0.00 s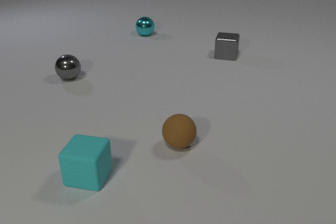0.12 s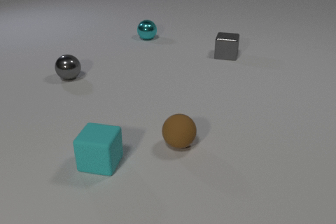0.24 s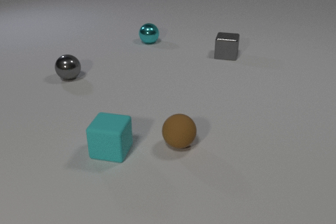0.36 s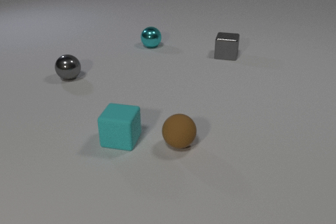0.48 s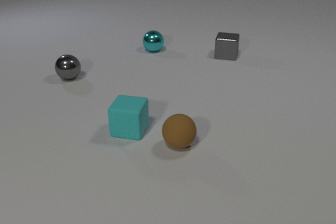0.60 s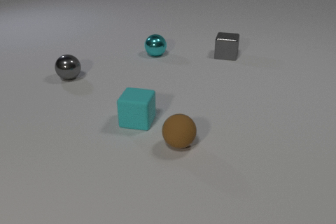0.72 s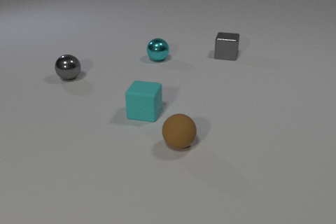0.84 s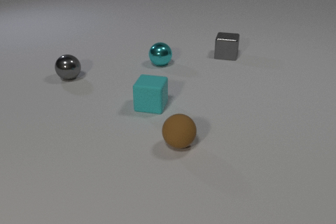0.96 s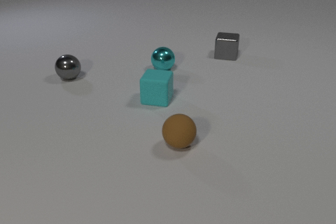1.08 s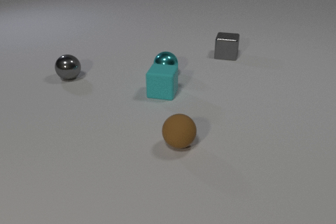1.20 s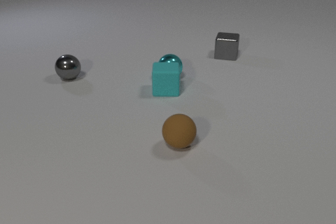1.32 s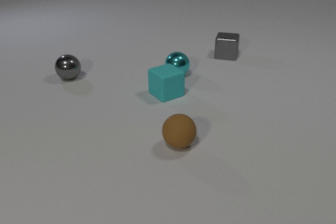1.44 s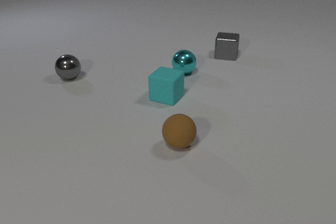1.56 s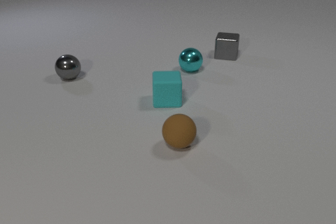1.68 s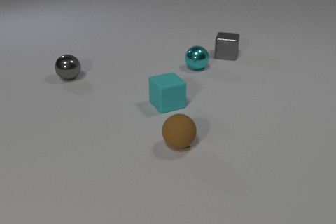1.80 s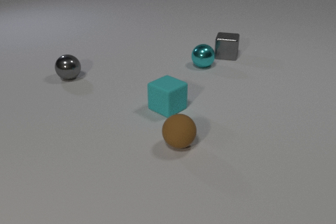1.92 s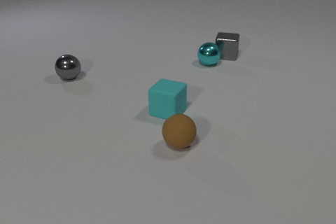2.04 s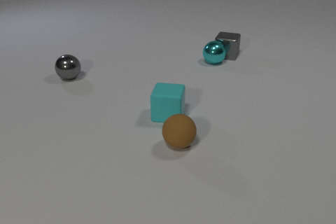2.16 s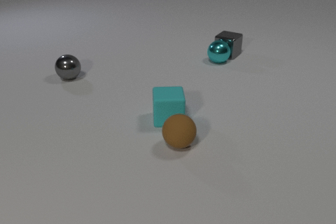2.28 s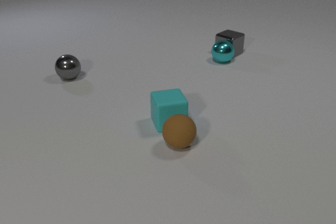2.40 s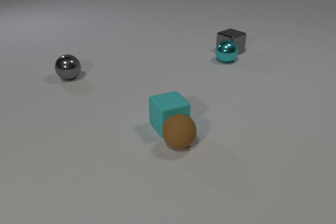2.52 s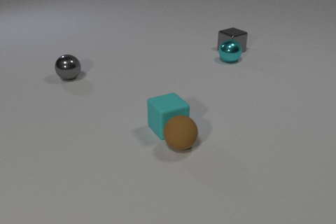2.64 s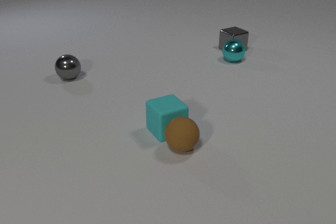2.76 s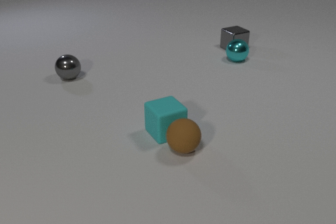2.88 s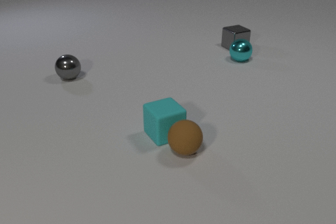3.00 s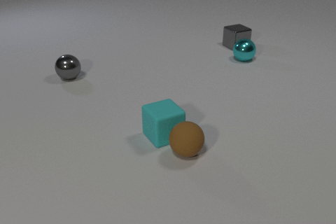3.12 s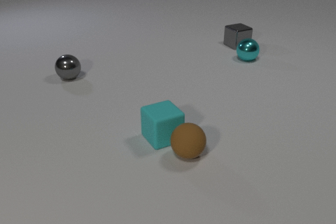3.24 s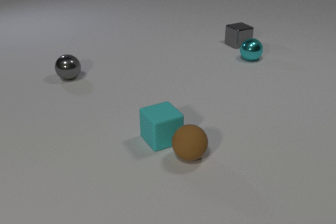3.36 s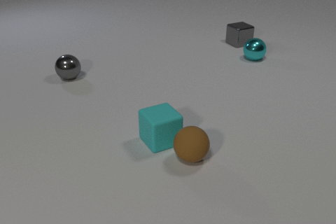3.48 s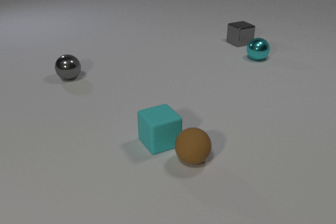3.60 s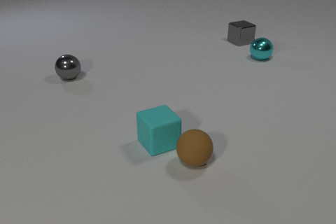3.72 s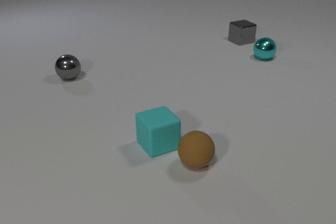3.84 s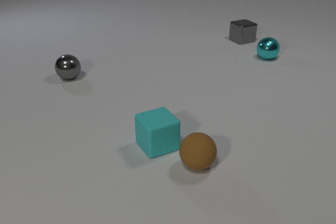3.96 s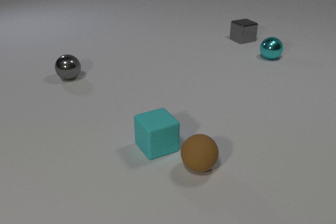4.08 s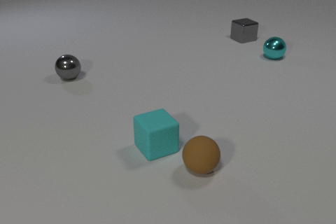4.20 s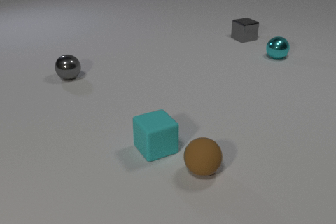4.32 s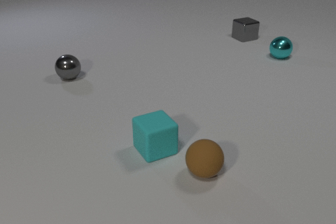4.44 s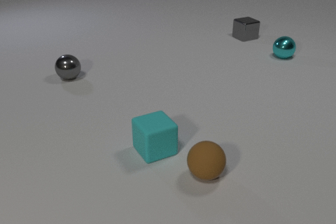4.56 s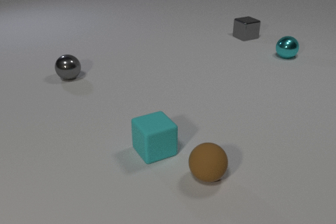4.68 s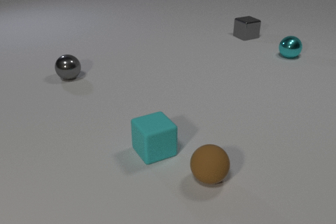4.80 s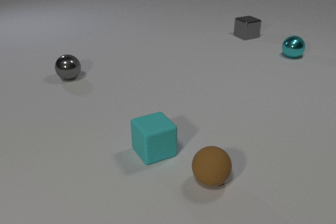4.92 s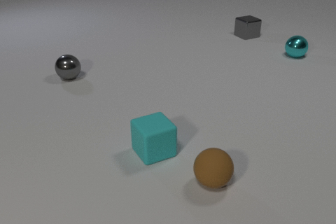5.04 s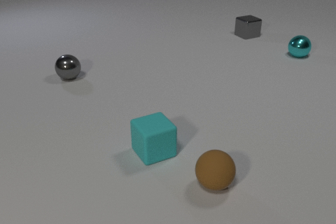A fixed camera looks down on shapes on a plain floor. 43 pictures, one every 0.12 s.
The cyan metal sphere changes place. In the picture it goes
to the right.
The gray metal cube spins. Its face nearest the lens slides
to the left.
0.00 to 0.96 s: The cyan metal sphere rolls toward the camera. The cyan rubber cube slides away from the camera and to the right.
0.96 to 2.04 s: The cyan metal sphere rolls to the right and away from the camera. The cyan rubber cube slides toward the camera, spins counterclockwise seen from above by about 180 degrees, its near face sliding to the right. The cyan metal sphere and the cyan rubber cube collide. The cyan metal sphere and the gray metal cube collide.
2.04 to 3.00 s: The cyan metal sphere rolls to the right and away from the camera. The cyan rubber cube slides toward the camera, spins counterclockwise seen from above by about 45 degrees, its near face sliding to the right. The gray metal cube slides away from the camera, spins clockwise seen from above by about 45 degrees, its near face sliding to the left. The brown rubber sphere rolls toward the camera and to the right. The cyan rubber cube and the brown rubber sphere collide.
3.00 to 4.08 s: The cyan metal sphere rolls to the right and away from the camera. The cyan rubber cube slides toward the camera. The gray metal cube slides away from the camera. The brown rubber sphere rolls toward the camera and to the right.
4.08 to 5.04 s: The cyan metal sphere rolls to the right and away from the camera. The cyan rubber cube moves, and ends about where it began. The gray metal cube slides away from the camera. The brown rubber sphere rolls toward the camera and to the right.
How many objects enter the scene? 0.
Are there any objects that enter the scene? no.
How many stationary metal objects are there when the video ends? 1.
